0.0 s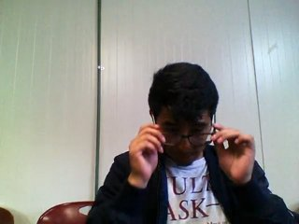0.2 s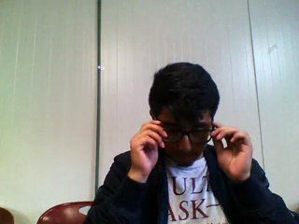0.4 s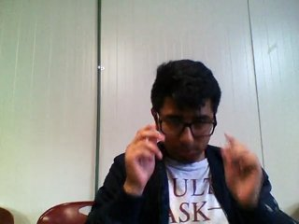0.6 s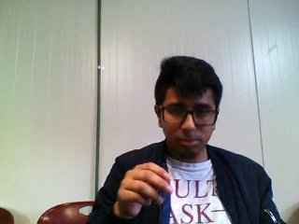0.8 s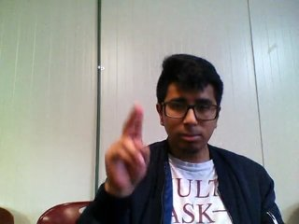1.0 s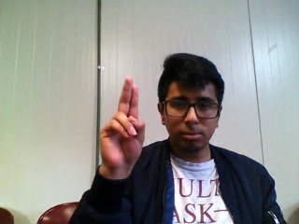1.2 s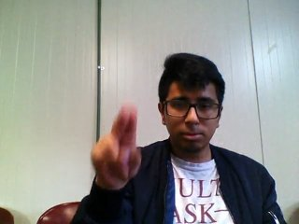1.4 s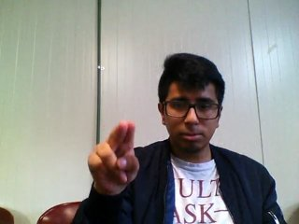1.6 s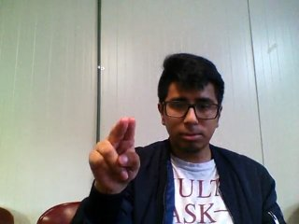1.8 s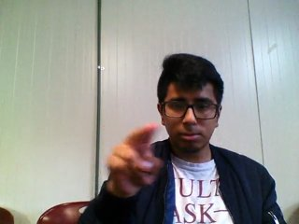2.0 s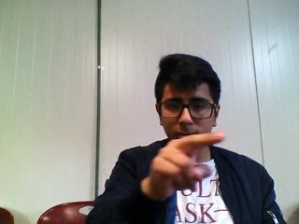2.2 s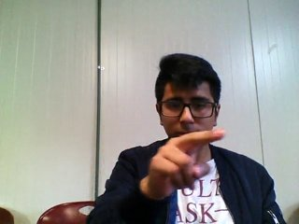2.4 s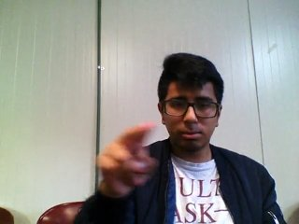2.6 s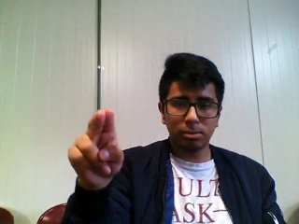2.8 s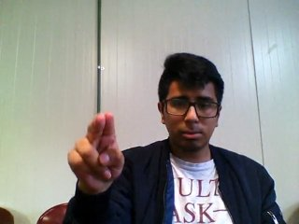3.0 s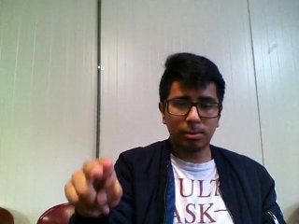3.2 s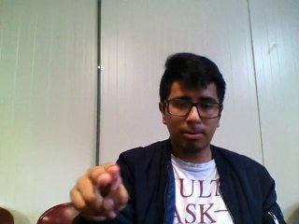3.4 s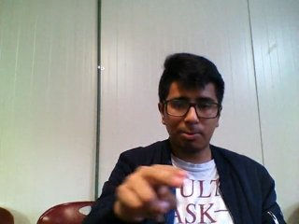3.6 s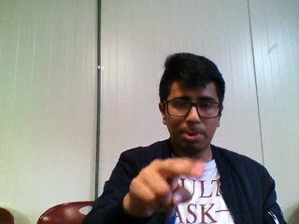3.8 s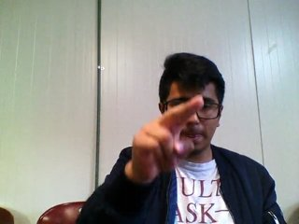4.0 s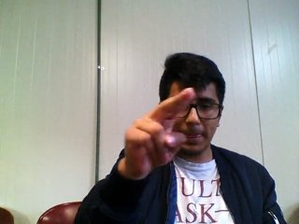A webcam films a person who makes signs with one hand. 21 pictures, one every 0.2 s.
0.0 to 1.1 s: Non-gesture.
1.2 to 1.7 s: Click with two fingers.
1.8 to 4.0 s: Pointing with two fingers.
